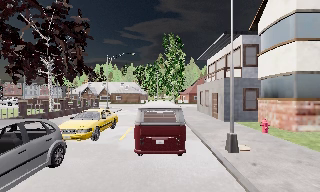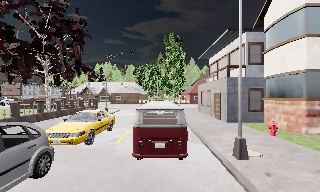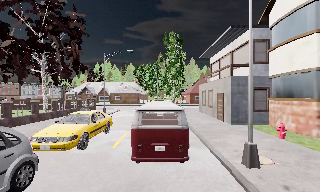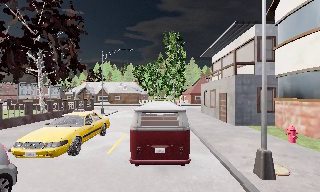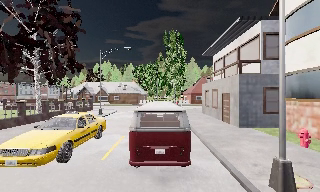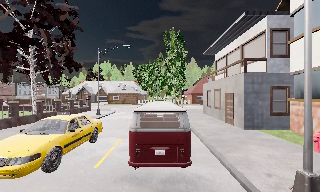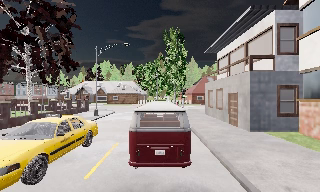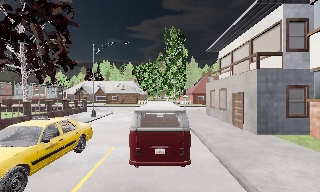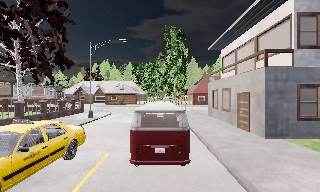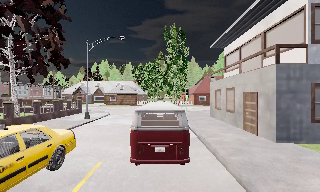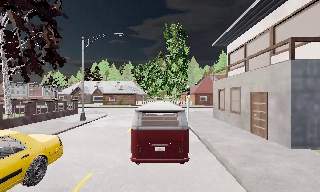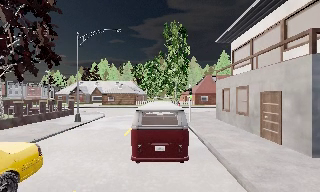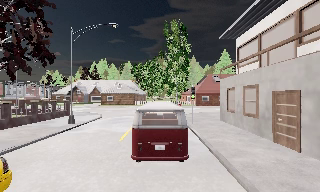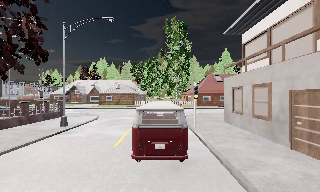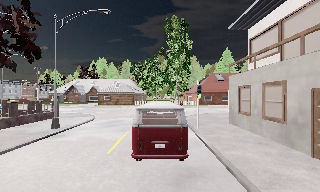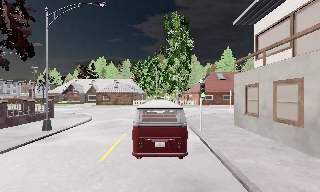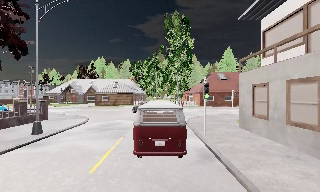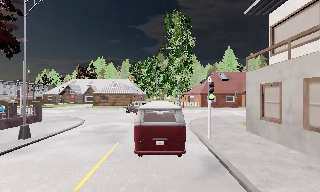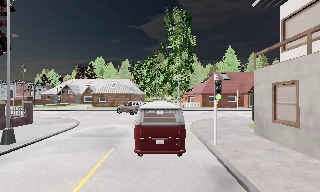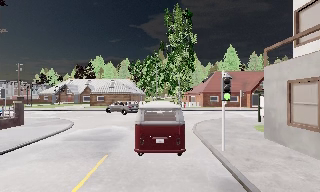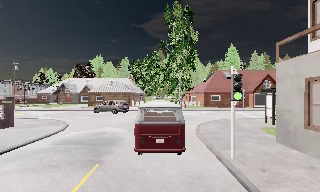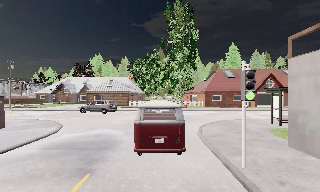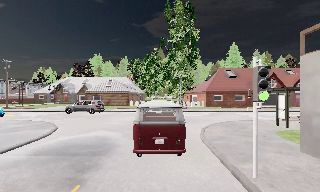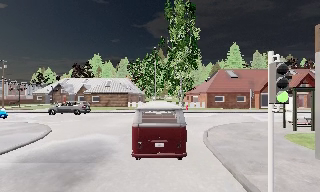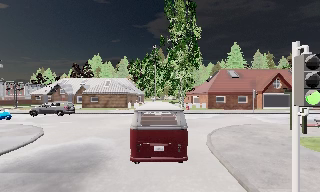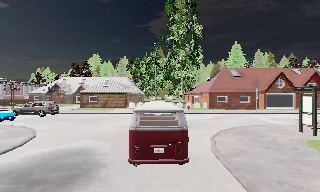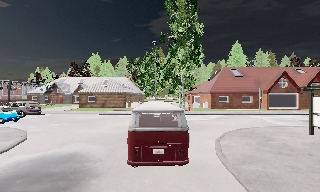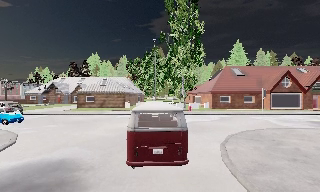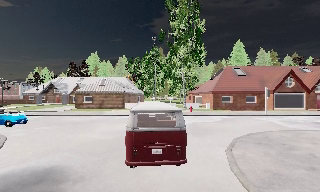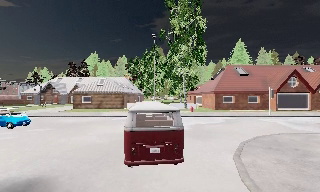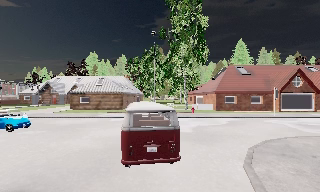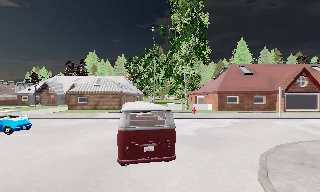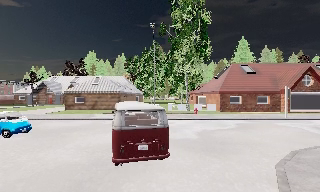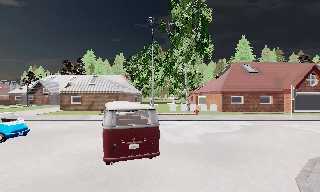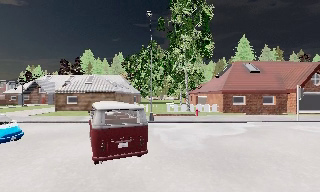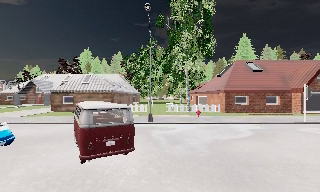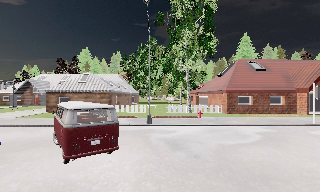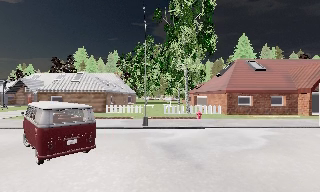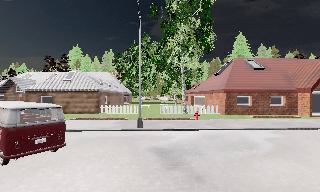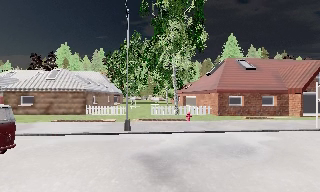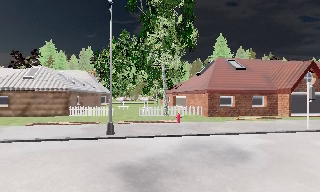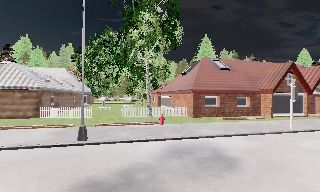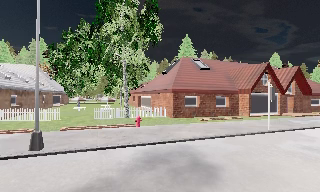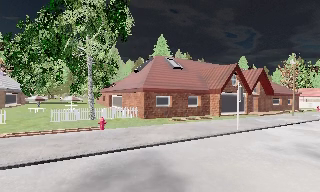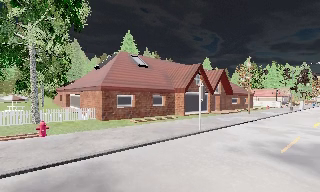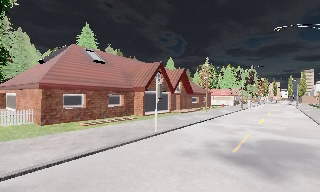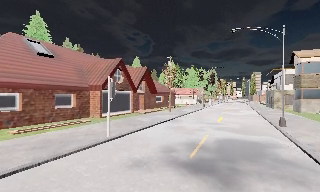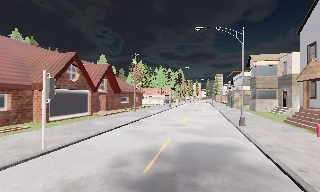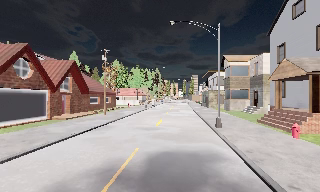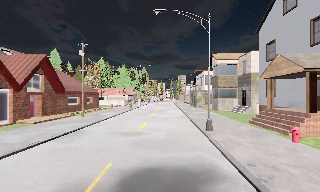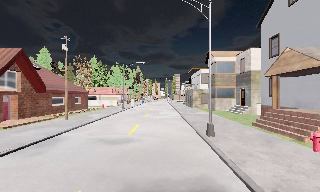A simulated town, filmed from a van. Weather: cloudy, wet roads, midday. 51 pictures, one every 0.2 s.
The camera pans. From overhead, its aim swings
clockwise.
The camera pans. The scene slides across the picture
to the left.
0.0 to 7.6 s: The camera travels forward, about 30 m, so what stands in front looms larger.
7.6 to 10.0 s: The camera swings to its right by about 85 degrees, and the scene slides to the left. It travels forward, about 14 m. It gains speed.
The film runs forward here.
